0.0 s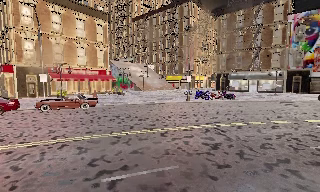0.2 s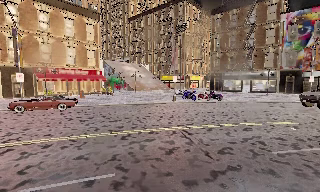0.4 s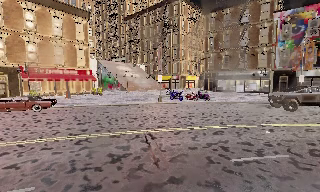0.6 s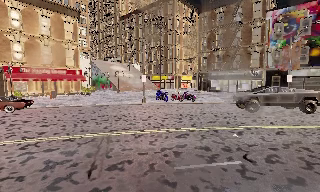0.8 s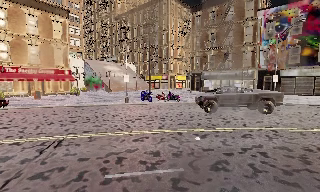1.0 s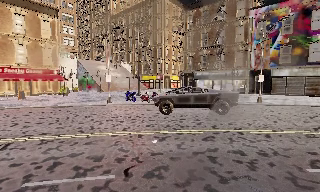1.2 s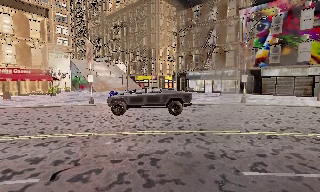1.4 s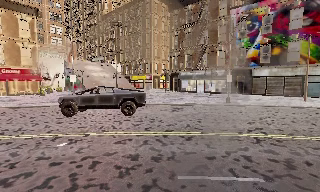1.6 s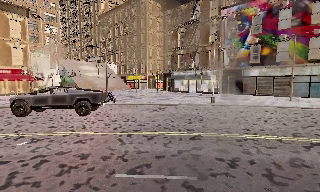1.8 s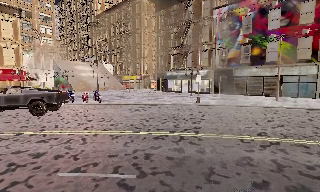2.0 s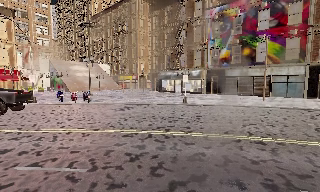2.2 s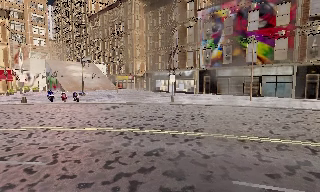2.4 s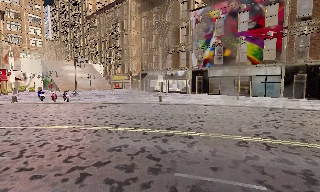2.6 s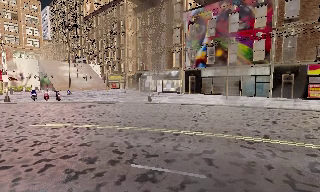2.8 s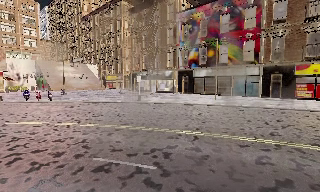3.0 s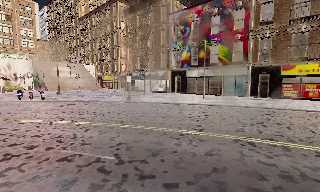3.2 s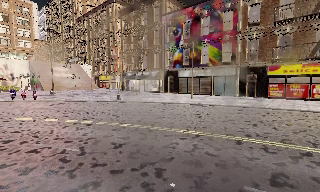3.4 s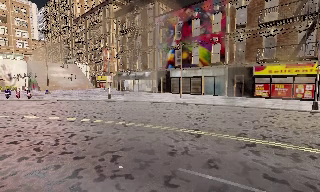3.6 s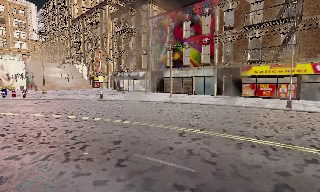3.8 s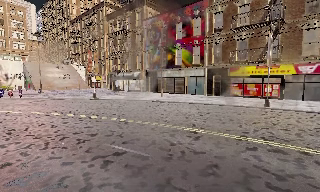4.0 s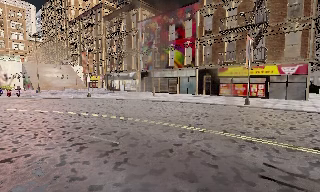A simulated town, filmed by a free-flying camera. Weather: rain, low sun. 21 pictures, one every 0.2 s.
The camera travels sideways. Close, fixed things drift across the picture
to the left.
0.0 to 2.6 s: The camera travels to its right, about 20 m, so close, fixed things drift to the left.
2.6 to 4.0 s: The camera travels to its right and backward, about 11 m, so close, fixed things drift to the left.
The film runs forward here.
